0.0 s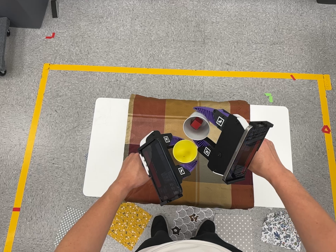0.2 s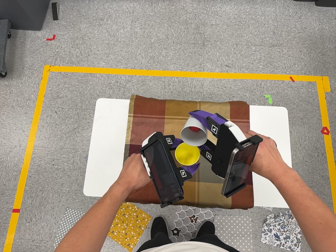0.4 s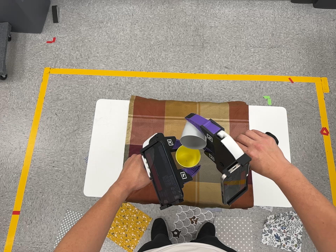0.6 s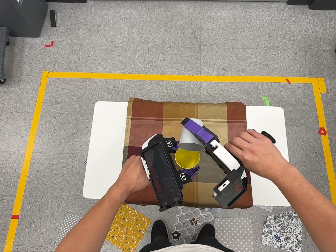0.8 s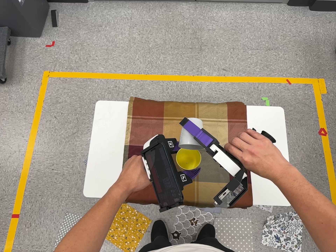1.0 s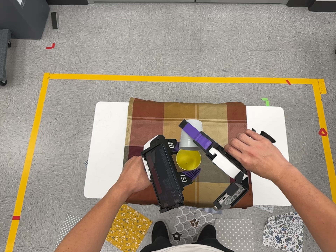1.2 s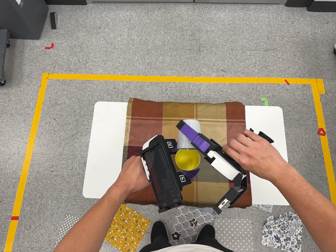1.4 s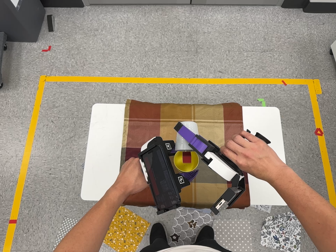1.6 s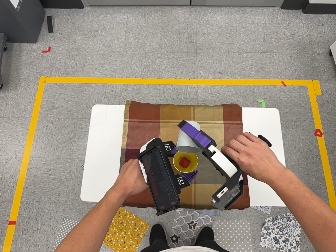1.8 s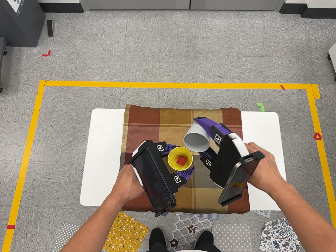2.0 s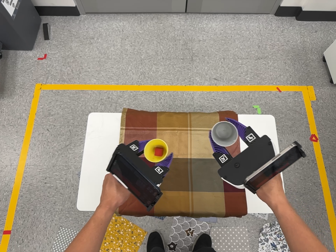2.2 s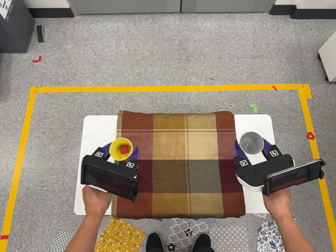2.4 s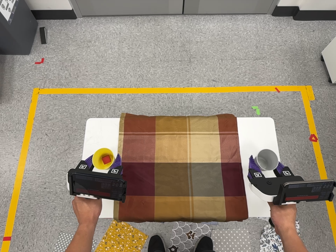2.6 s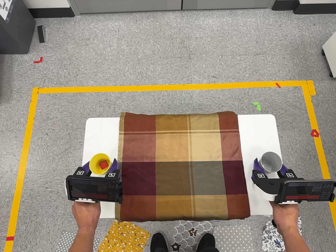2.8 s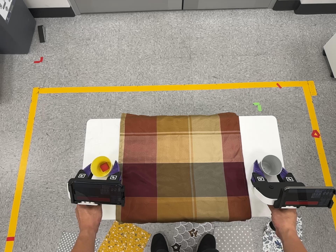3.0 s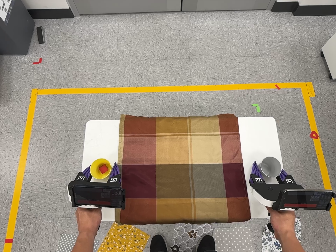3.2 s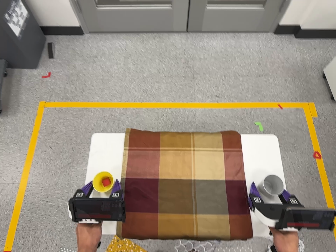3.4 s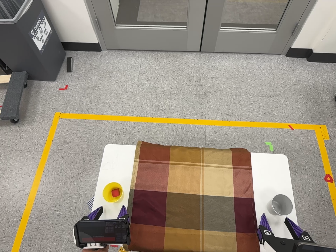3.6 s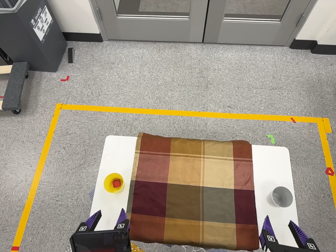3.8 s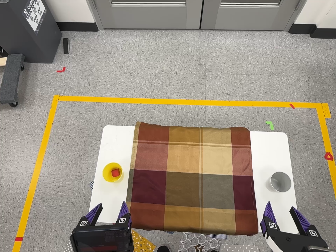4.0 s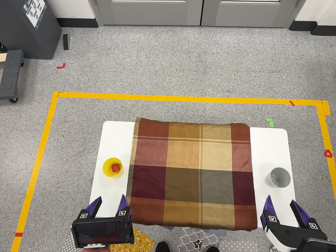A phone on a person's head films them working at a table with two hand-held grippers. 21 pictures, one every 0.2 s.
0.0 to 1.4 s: The camera shifts only a little, or ends up much as it began.
1.4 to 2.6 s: The camera travels toward the top of its view, about 5 cm, so close, fixed things drift downward.
2.6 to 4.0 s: The camera shifts only a little, or ends up much as it began.
The film runs forward here.
